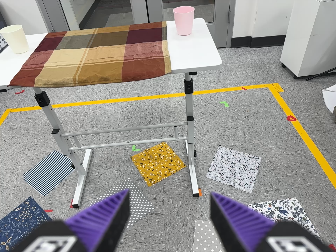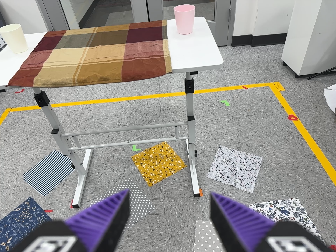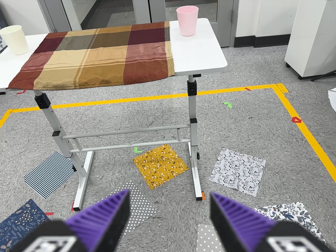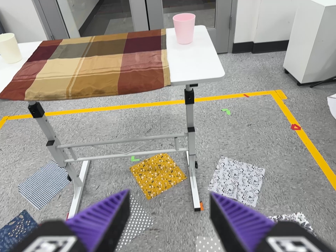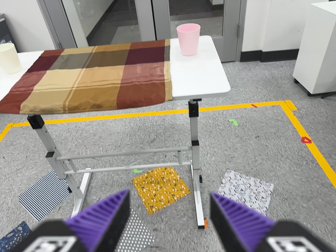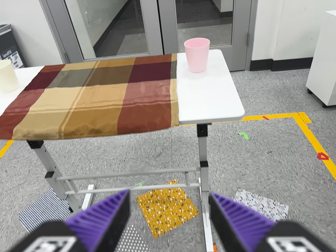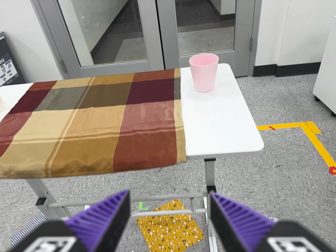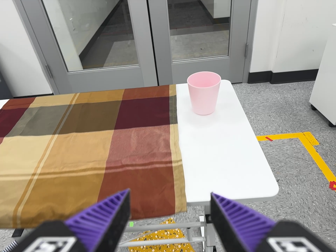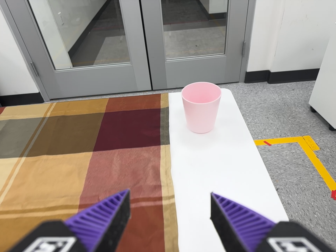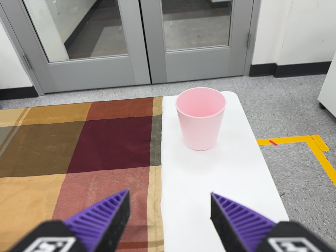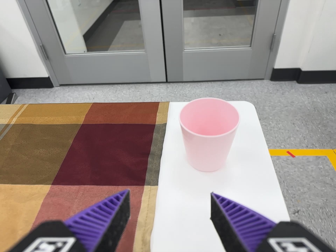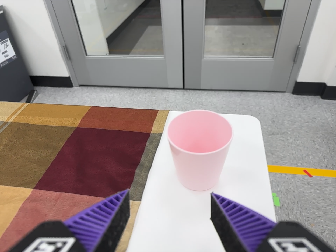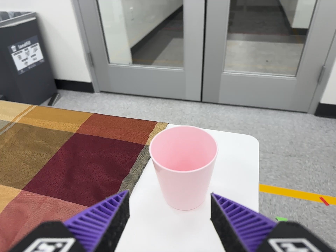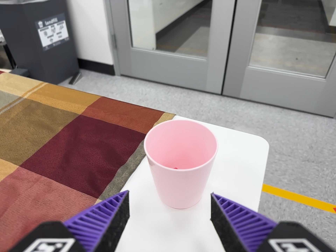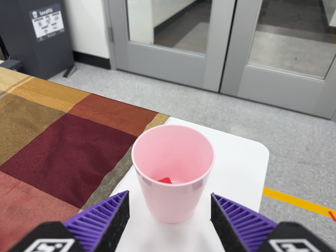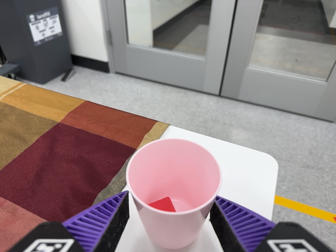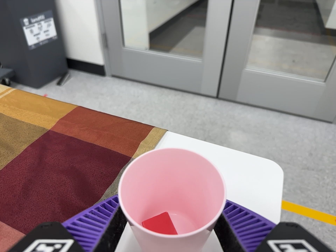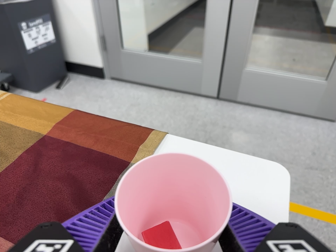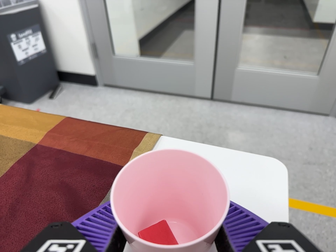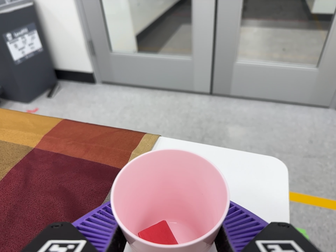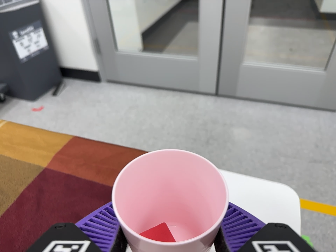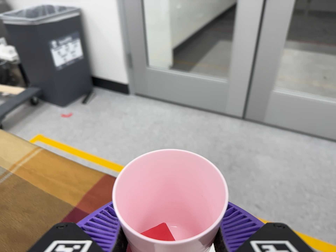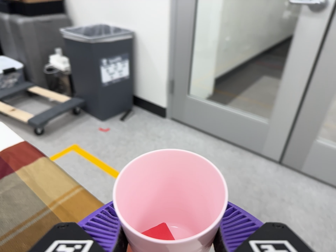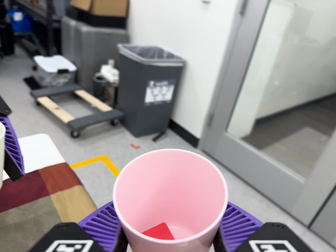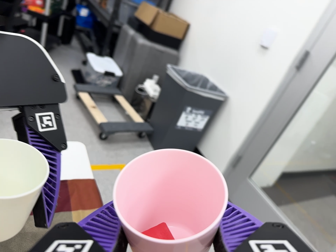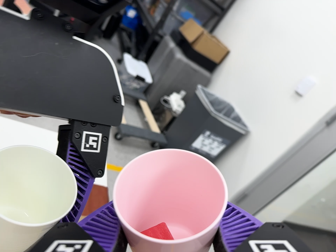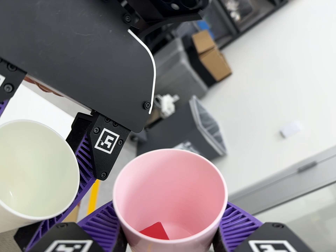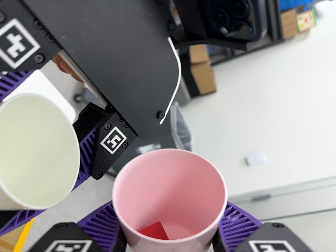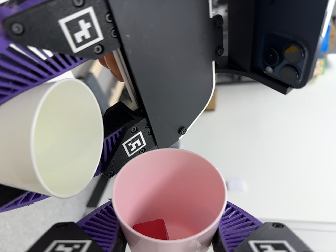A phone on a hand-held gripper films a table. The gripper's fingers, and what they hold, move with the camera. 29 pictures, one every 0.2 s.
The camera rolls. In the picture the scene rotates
clockwise.
0.0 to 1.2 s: The camera travels forward and toward the top of its view, about 30 cm, so what stands in front looms larger.
1.2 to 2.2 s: The camera travels forward and toward the top of its view, about 40 cm, so what stands in front looms larger. It rolls about its line of sight by about 10 degrees, and the scene rotates clockwise.
2.2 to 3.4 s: The camera travels forward and to its right, about 14 cm, so what stands in front looms larger. It rolls about its line of sight by about 10 degrees, and the scene rotates clockwise.
3.4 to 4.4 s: The camera pans to its left by about 10 degrees. It travels toward the top of its view, about 16 cm, so close, fixed things drift downward. It rolls about its line of sight by about 10 degrees, and the scene rotates clockwise.
4.4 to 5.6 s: The camera travels to its left and toward the top of its view, about 30 cm, so close, fixed things drift to the right. Its aim tips toward the top of its view by about 10 degrees, and the scene shifts downward. It rolls about its line of sight by about 95 degrees, and the scene rotates clockwise.
The film runs forward here.
